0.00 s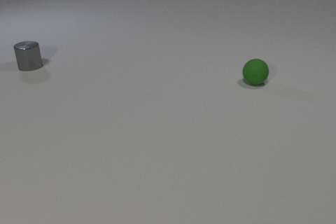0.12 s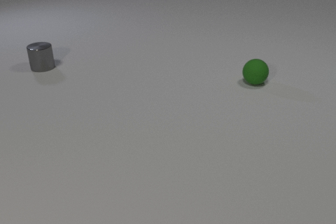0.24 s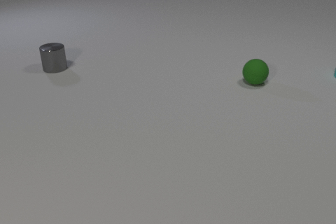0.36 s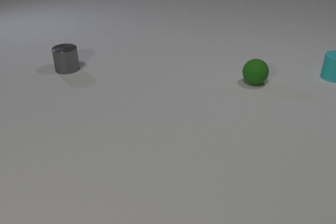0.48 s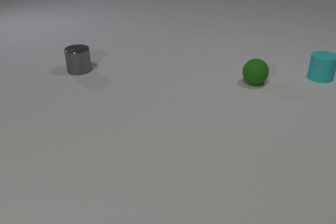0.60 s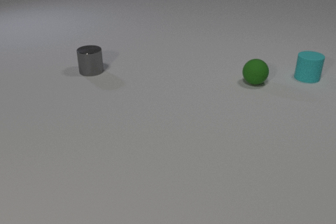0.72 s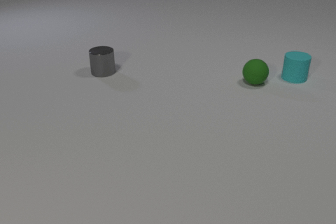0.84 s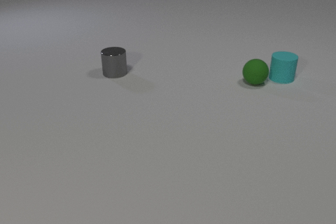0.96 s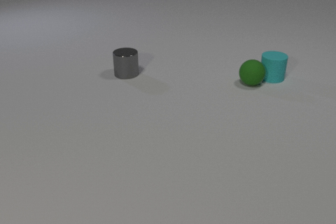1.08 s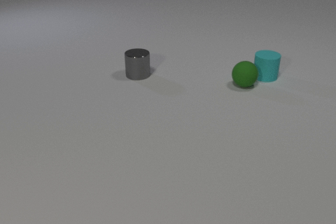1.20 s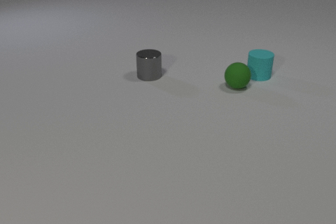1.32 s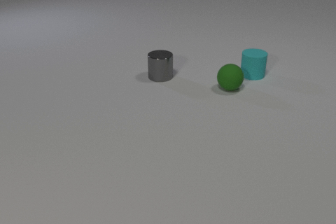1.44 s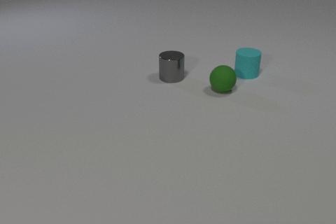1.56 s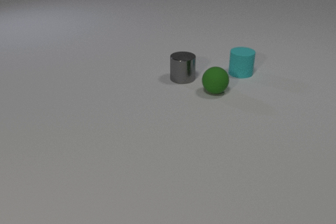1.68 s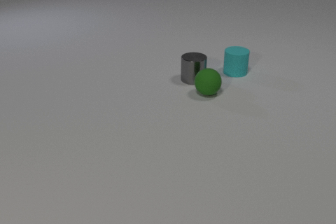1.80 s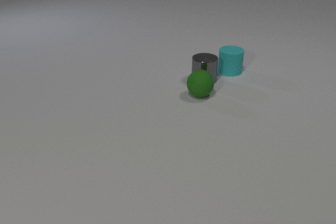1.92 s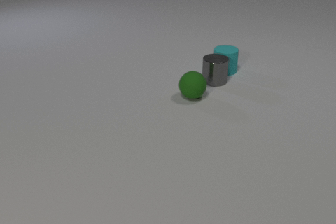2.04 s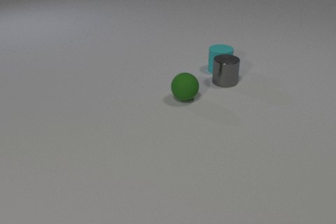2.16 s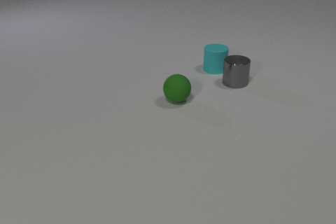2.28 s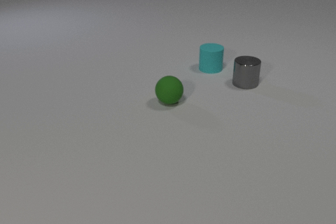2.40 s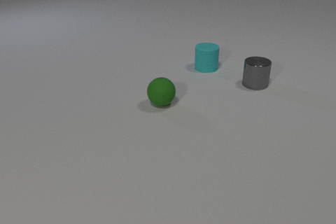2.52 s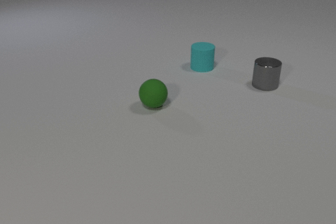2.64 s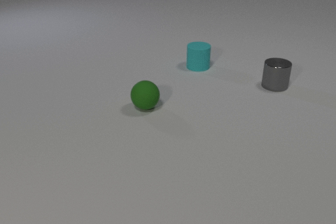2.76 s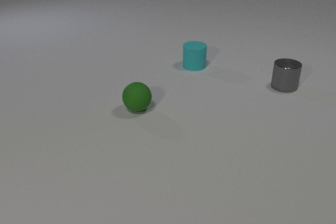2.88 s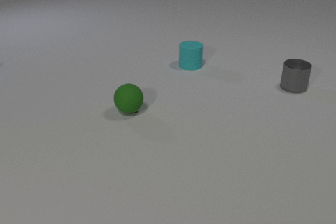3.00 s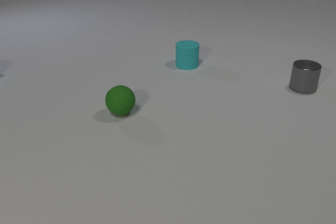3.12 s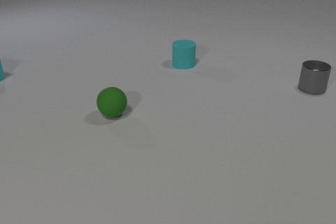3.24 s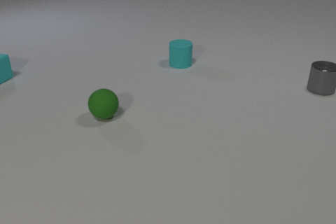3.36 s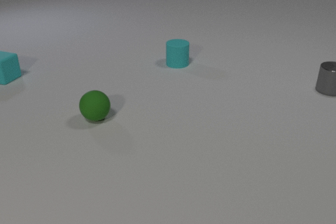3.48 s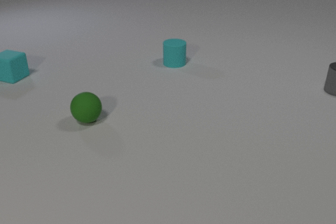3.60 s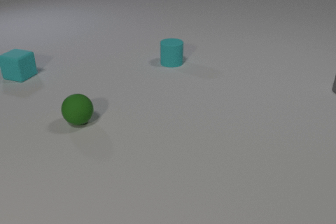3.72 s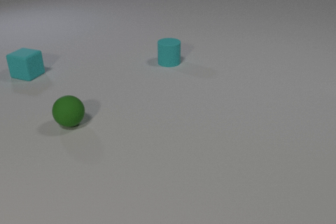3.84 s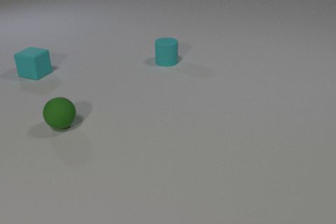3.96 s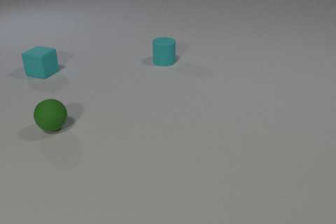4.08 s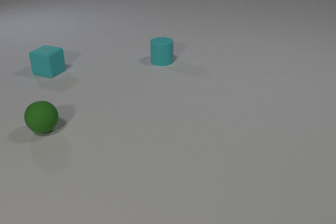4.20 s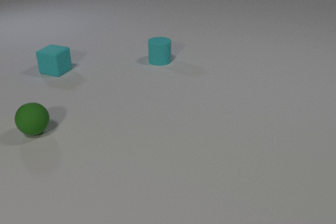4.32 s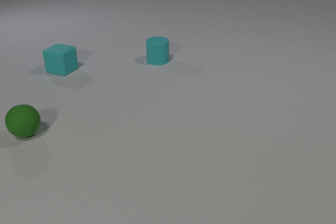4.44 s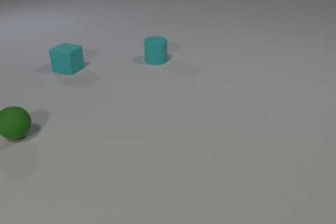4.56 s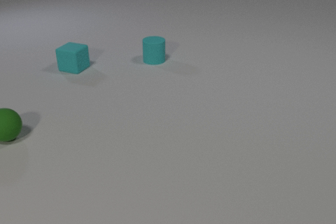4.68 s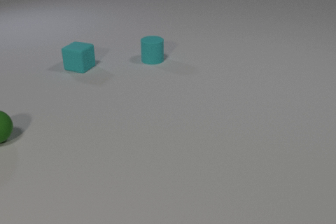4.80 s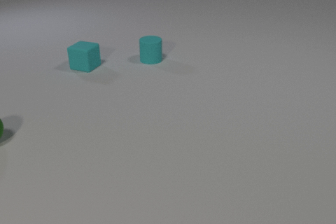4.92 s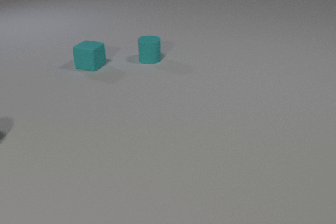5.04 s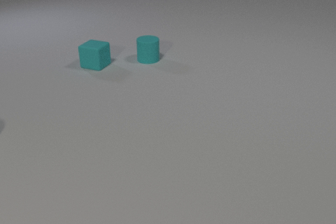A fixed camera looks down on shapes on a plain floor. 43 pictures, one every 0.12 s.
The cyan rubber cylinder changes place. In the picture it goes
to the left.
The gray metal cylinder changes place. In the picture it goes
to the right.
0.00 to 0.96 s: The cyan rubber cylinder comes in at the right edge, slides to the left. The gray metal cylinder slides to the right and toward the camera. The cyan rubber cylinder and the green rubber sphere collide.
0.96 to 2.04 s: The cyan rubber cylinder slides to the left. The gray metal cylinder slides to the right. The green rubber sphere rolls to the left and toward the camera.
2.04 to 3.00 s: The cyan rubber cylinder slides to the left. The gray metal cylinder slides to the right. The green rubber sphere rolls to the left and toward the camera.
3.00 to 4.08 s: The cyan rubber cylinder slides to the left. The gray metal cylinder slides to the right, leaves at the right edge. The green rubber sphere rolls to the left. The cyan rubber cube comes in at the left edge, slides to the right.
4.08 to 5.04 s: The cyan rubber cylinder slides to the left and away from the camera. The green rubber sphere rolls to the left, leaves at the left edge. The cyan rubber cube slides to the right.
Are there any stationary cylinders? no.
What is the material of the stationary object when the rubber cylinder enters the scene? rubber.
How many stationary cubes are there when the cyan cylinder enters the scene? 0.
